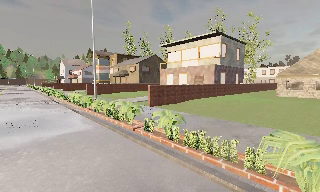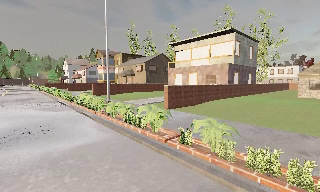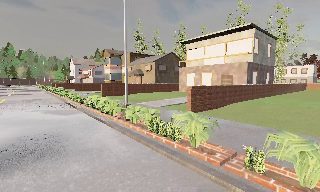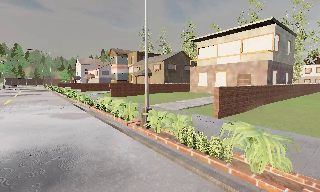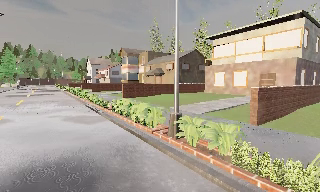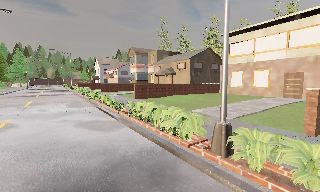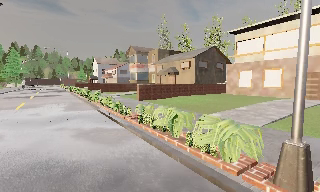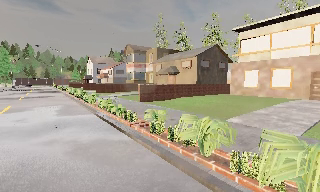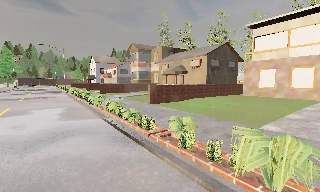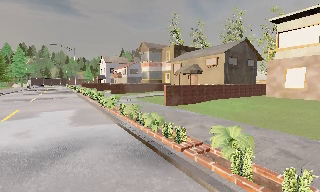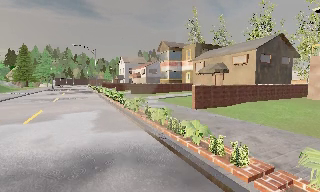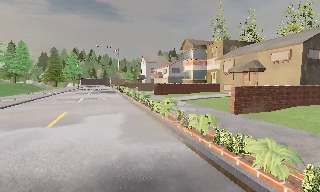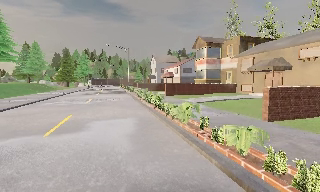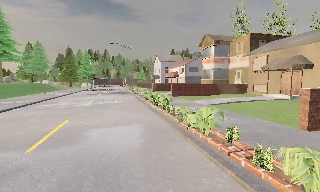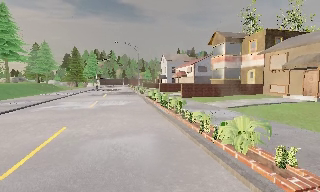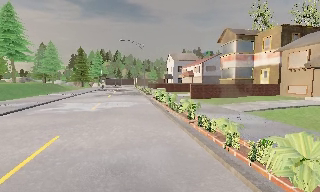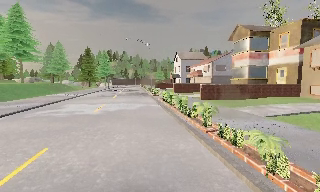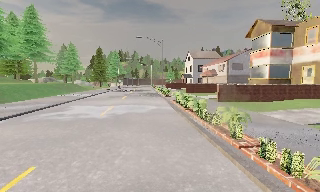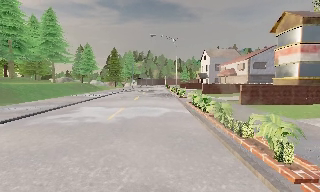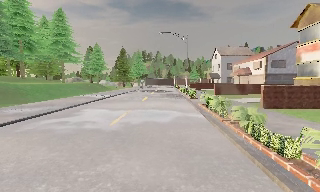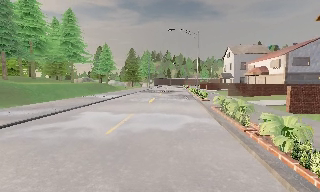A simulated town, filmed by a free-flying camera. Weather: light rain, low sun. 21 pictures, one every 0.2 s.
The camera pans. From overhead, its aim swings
counterclockwise.
The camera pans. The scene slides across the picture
to the right.
0.0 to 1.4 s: The camera travels forward and to its left, about 9 m, so what stands in front looms larger.
1.4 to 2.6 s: The scene slides to the right, as the camera pans about 20 degrees to its left. It travels forward and to its left, about 7 m, so what stands in front looms larger.
2.6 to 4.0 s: The scene slides to the right, as the camera pans about 20 degrees to its left. It travels forward, about 8 m, so what stands in front looms larger.
The film runs forward here.
